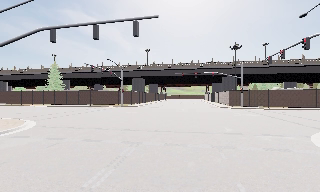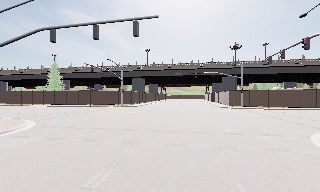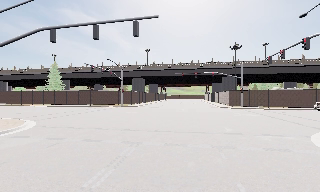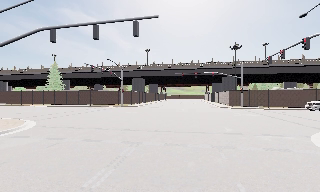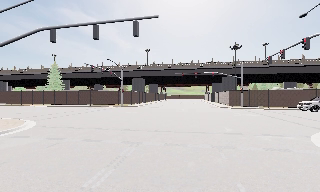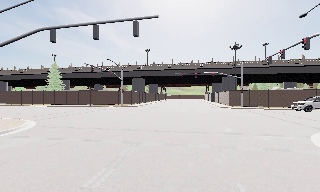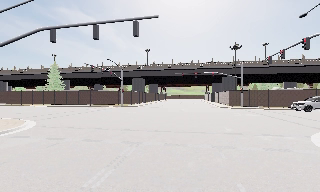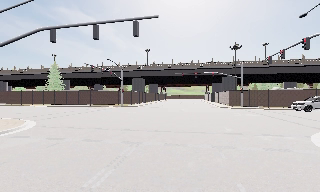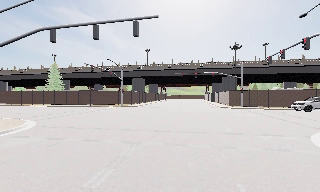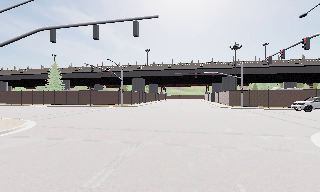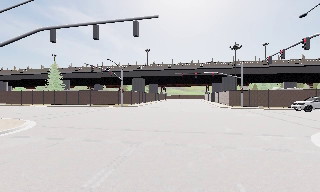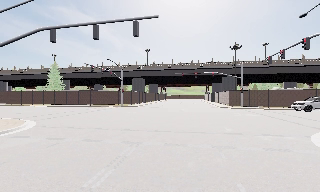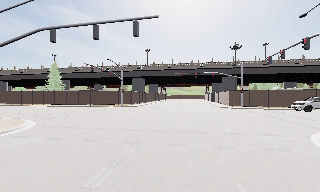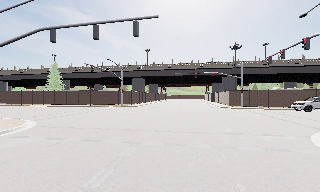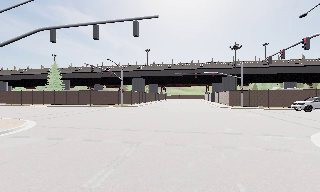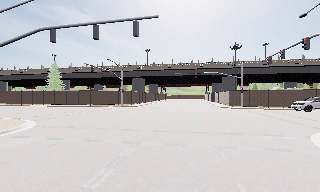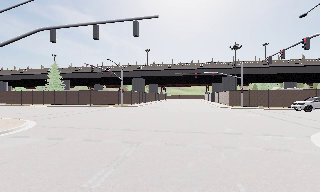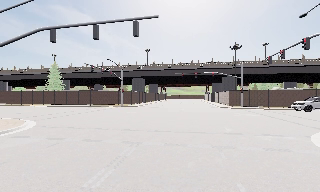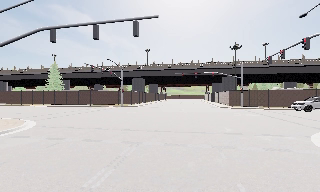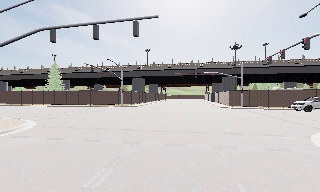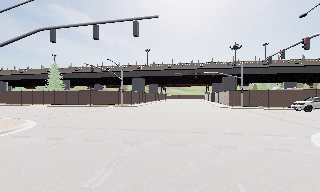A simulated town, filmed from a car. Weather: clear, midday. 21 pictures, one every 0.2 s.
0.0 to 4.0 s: The camera keeps its place and its aim.
The film runs forward here.
